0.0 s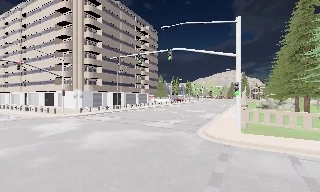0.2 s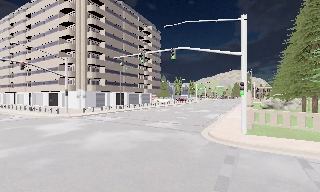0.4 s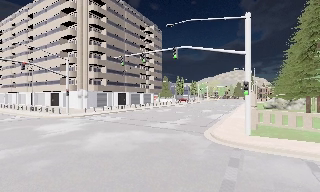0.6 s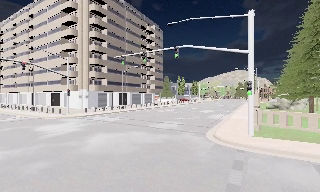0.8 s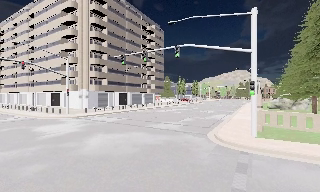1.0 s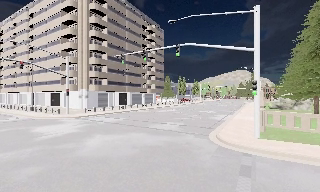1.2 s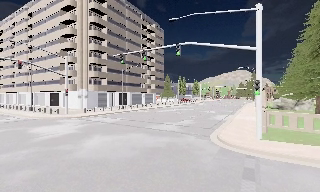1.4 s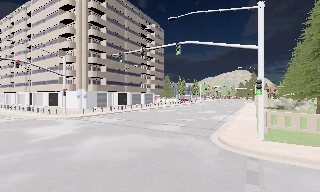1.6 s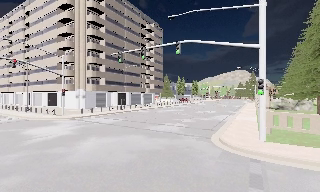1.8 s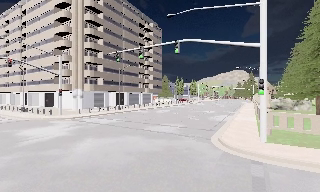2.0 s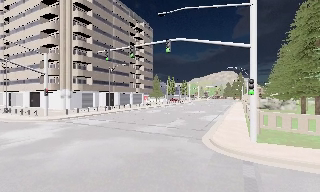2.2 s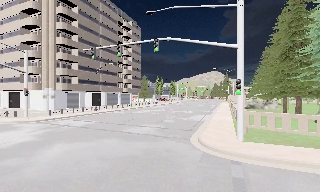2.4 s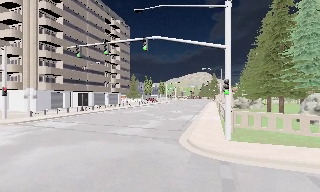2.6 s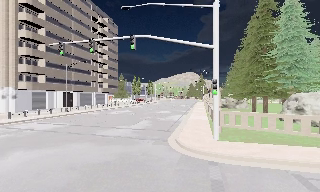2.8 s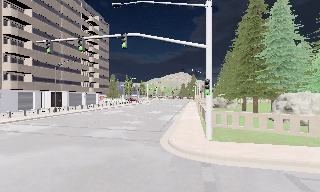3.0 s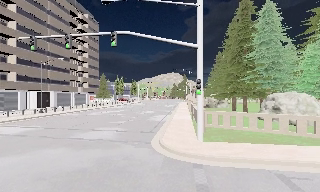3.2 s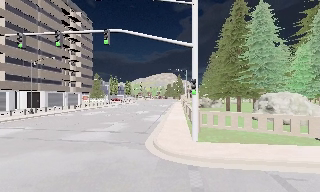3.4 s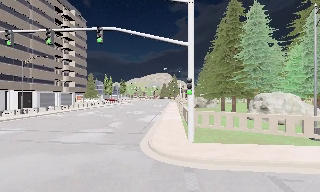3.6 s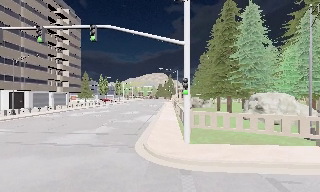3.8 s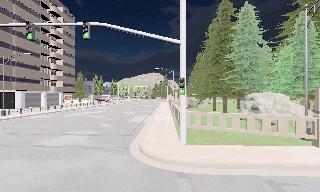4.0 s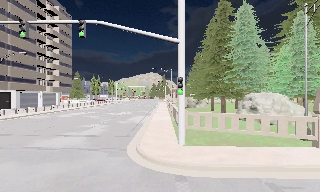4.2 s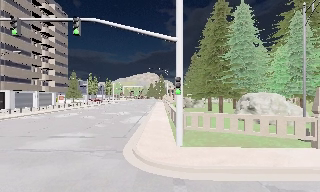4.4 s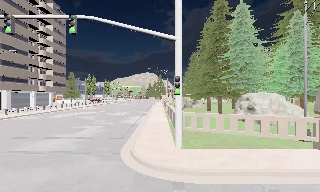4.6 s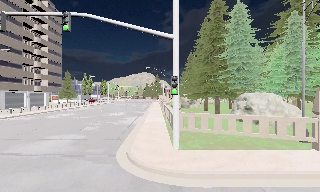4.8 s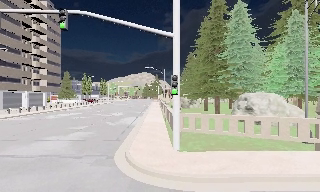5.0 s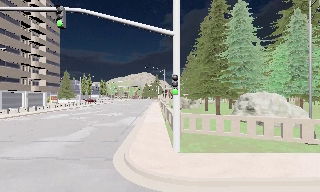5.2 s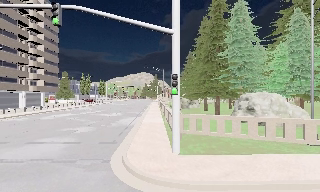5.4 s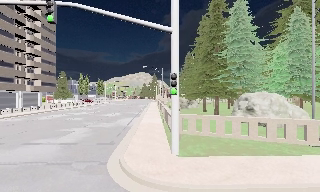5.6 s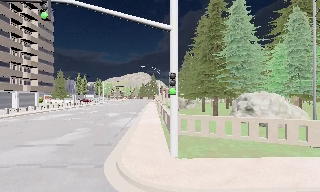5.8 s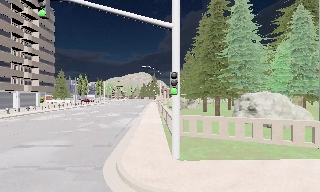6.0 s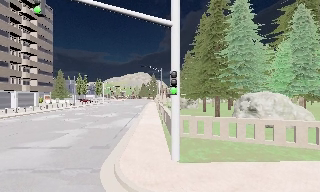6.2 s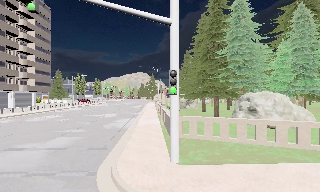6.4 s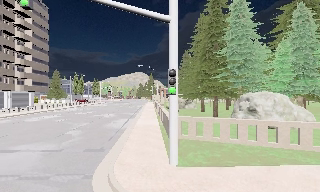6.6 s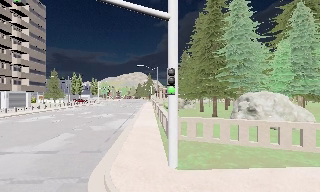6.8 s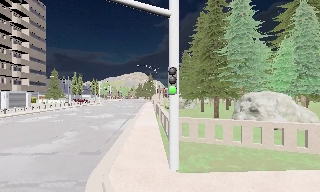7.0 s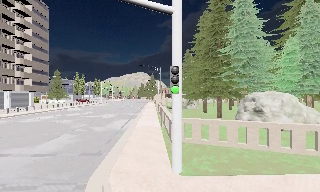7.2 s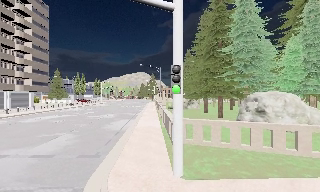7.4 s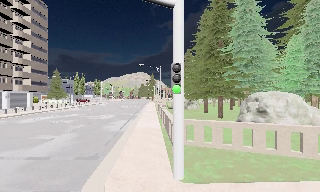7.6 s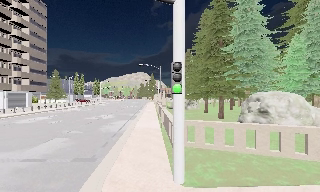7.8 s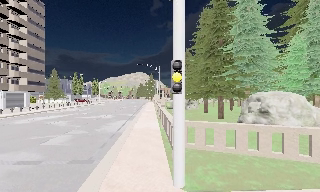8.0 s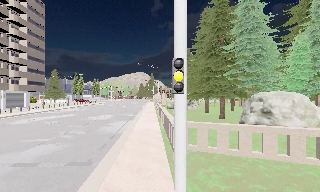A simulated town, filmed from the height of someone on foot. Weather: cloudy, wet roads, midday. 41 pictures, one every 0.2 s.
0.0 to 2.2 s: The camera travels forward, about 2.5 m, so what stands in front looms larger.
2.2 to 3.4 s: The camera pans to its right, which is clockwise from overhead, by about 20 degrees. It travels forward, about 1 m, so what stands in front looms larger.
3.4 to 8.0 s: The camera travels forward, about 4.5 m, so what stands in front looms larger.
The film runs forward here.
